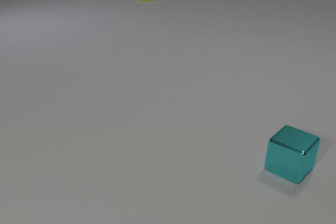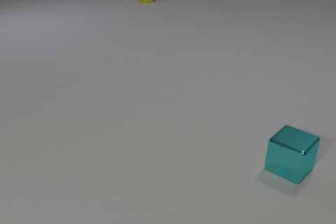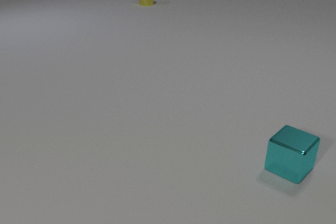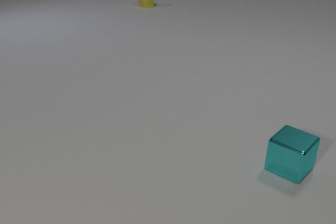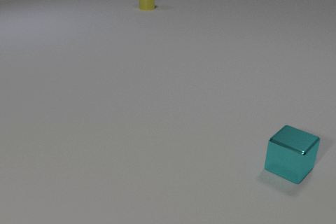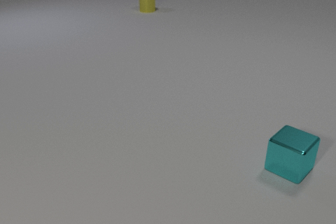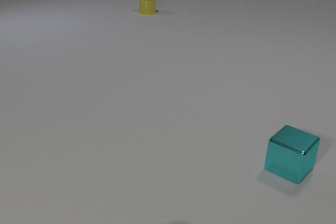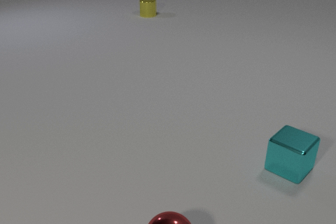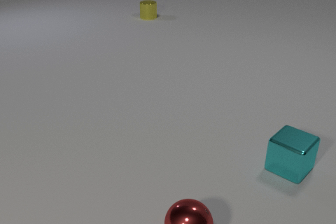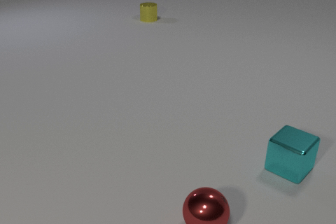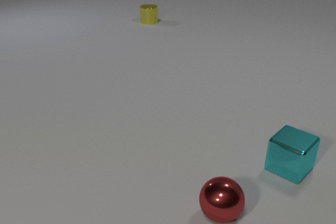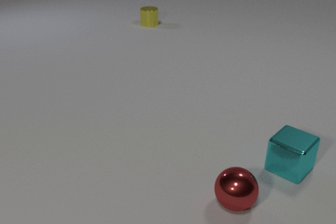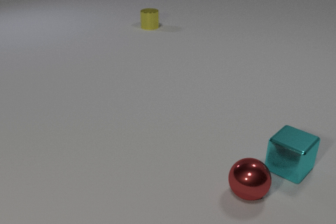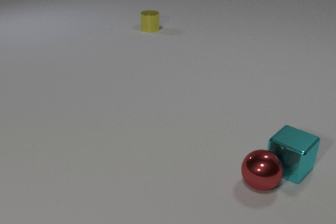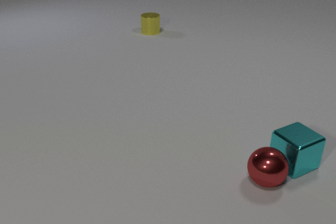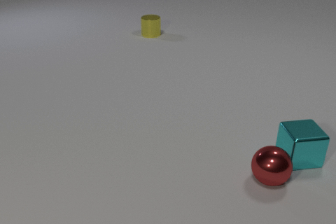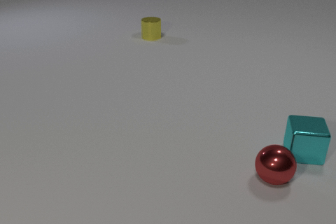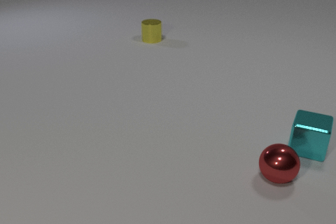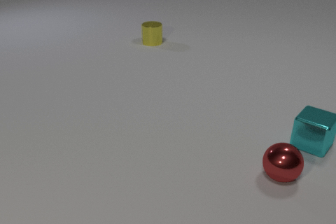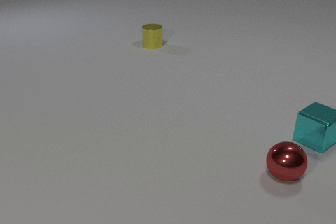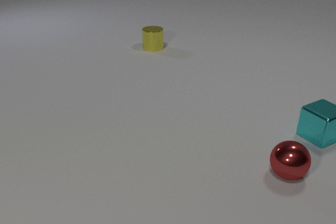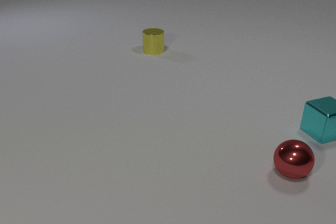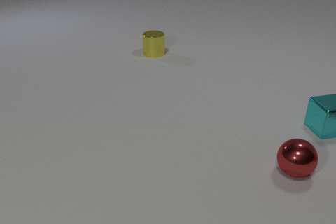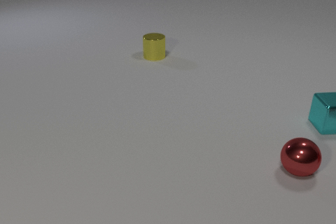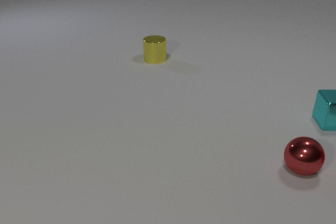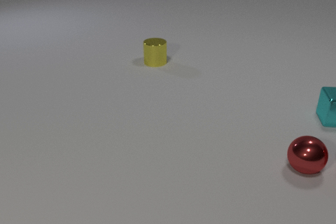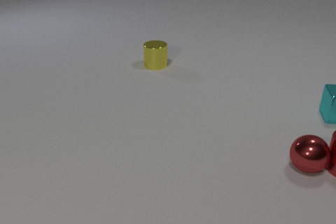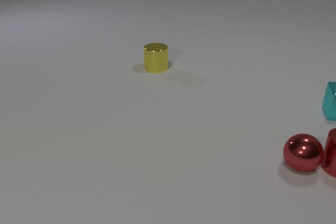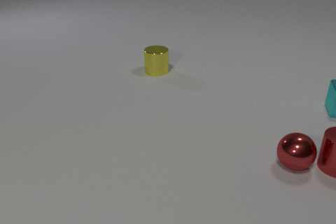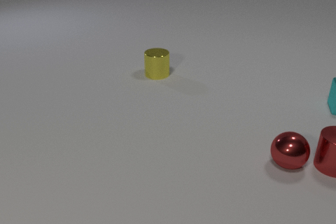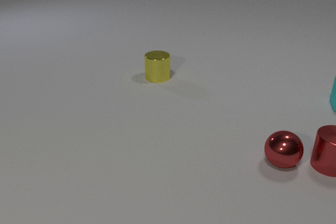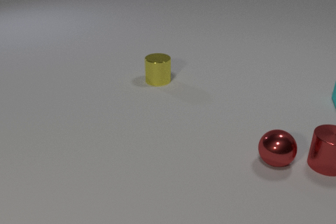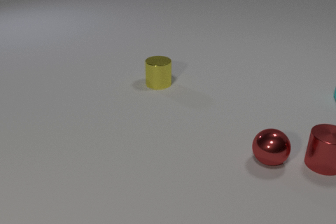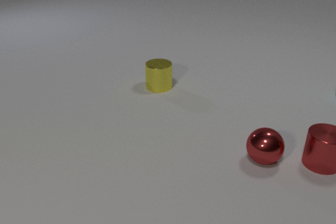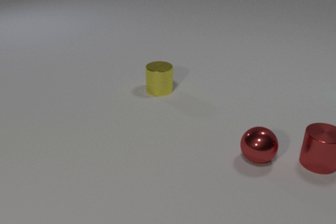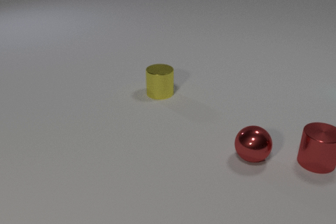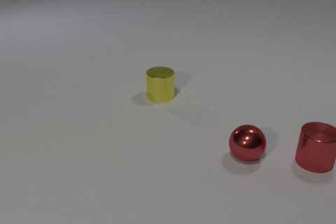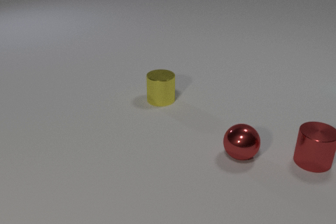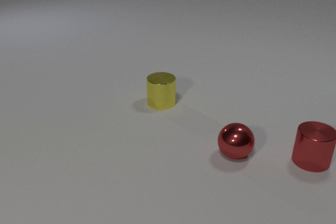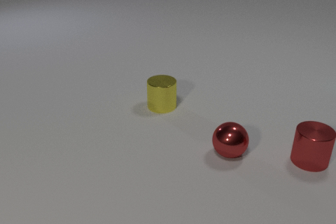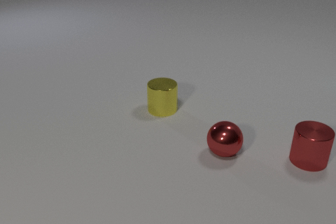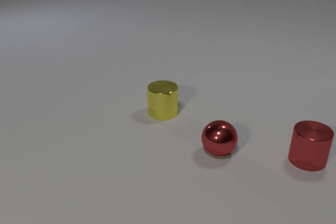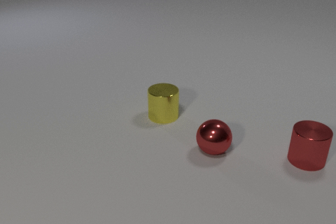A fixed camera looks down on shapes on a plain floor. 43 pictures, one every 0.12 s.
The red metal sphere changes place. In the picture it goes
away from the camera.
The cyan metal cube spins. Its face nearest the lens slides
to the left.
0.00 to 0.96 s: The red metal sphere comes in at the bottom edge, rolls to the right and away from the camera. The yellow metal cylinder slides toward the camera.
0.96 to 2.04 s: The red metal sphere rolls away from the camera and to the right. The cyan metal cube slides away from the camera, spins so that its near face slides to the left, clockwise seen from above. The yellow metal cylinder slides toward the camera. The red metal sphere and the cyan metal cube collide.
2.04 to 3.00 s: The red metal sphere rolls to the right and away from the camera. The cyan metal cube slides away from the camera, spins clockwise seen from above by about 75 degrees, its near face sliding to the left. The yellow metal cylinder slides toward the camera.
3.00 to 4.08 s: The red metal sphere rolls to the left. The cyan metal cube slides away from the camera, leaves at the right edge. The red metal cylinder comes in at the right edge, slides to the left. The yellow metal cylinder slides toward the camera. The red metal sphere and the red metal cylinder collide.
4.08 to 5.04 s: The red metal sphere rolls to the left. The red metal cylinder slides to the left. The yellow metal cylinder slides toward the camera.
How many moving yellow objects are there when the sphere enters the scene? 1.
Are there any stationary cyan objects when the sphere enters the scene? yes.
Are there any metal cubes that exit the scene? yes.
